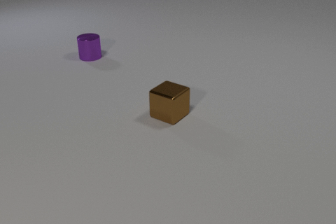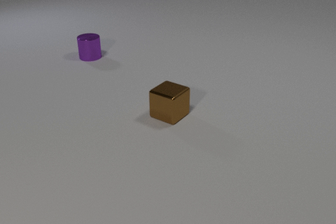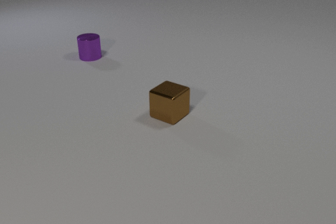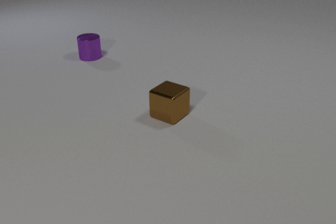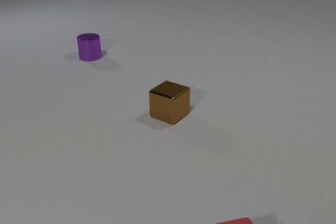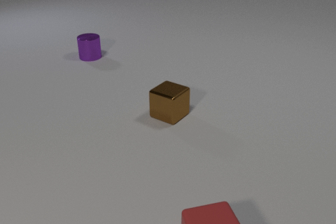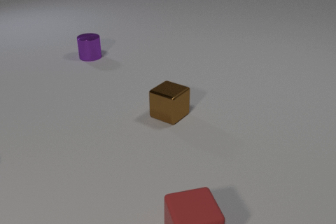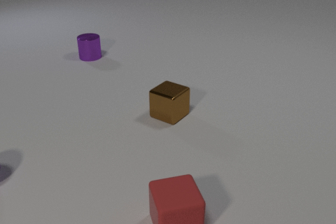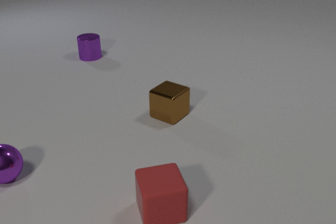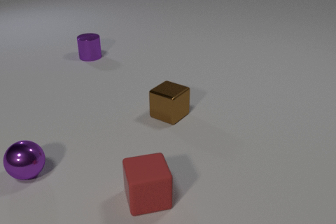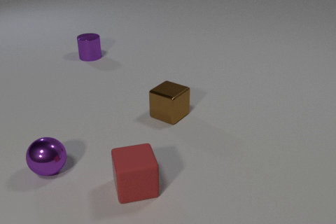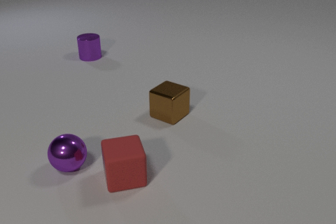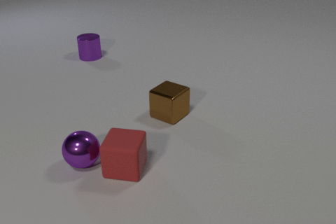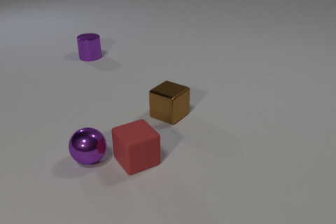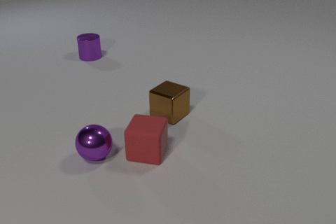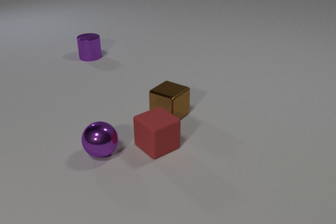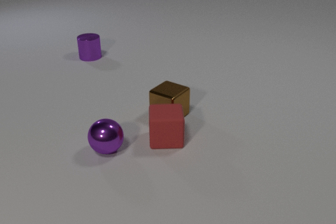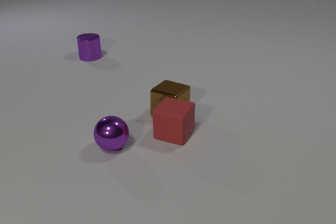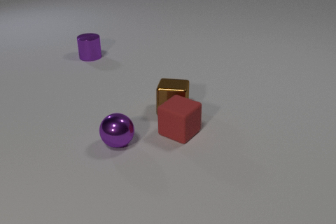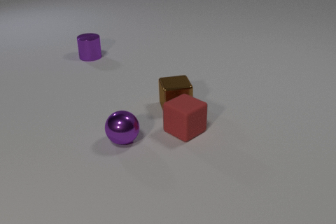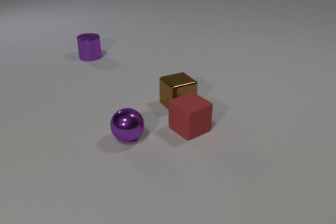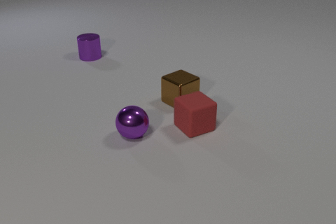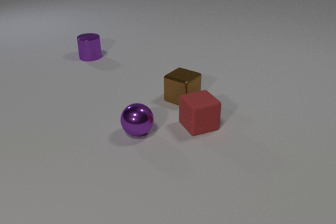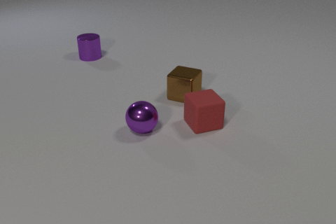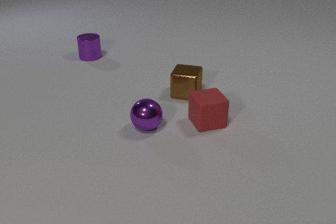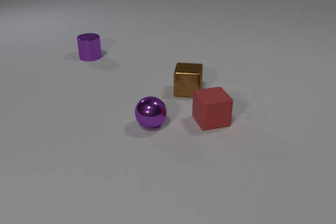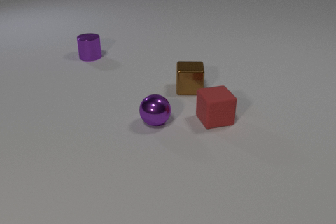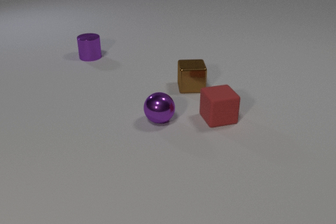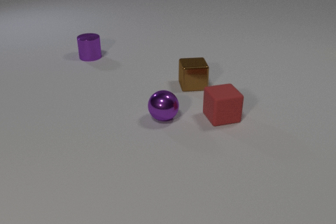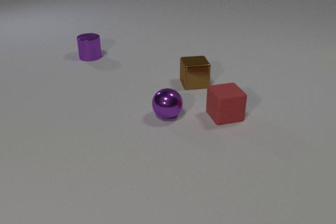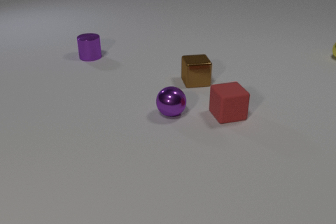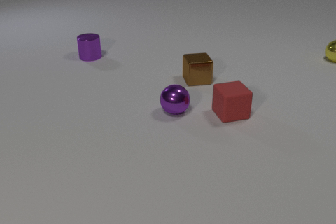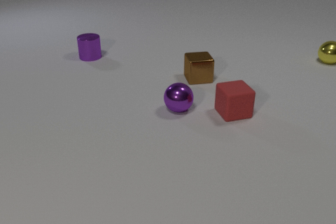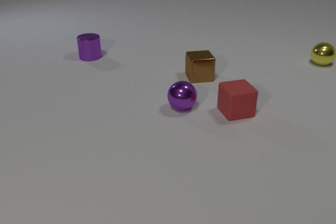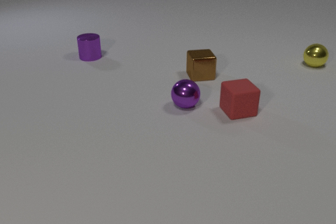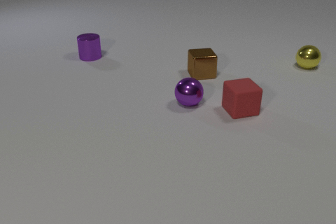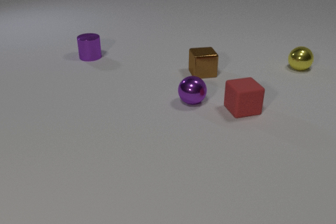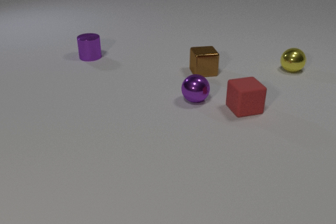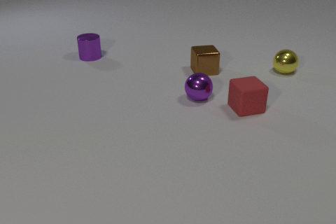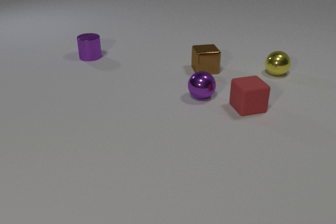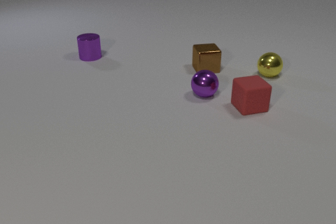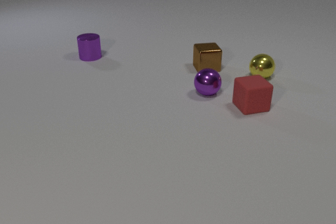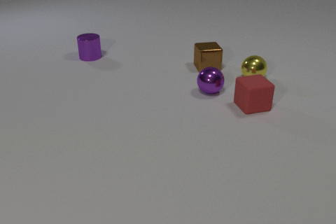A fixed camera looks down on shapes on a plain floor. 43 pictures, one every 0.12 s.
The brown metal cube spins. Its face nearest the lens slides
to the right.
The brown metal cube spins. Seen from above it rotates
counterclockwise.
0.00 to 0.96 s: The purple metal sphere comes in at the left edge, rolls to the right. The red rubber cube comes in at the bottom edge, slides away from the camera and to the left.
0.96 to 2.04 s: The purple metal sphere rolls to the right. The red rubber cube slides away from the camera. The purple metal sphere and the red rubber cube collide. The red rubber cube and the brown metal cube collide.
2.04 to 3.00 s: The purple metal sphere rolls to the right and away from the camera. The red rubber cube slides to the right and away from the camera. The brown metal cube slides away from the camera, spins counterclockwise seen from above by about 120 degrees, its near face sliding to the right.
3.00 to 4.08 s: The purple metal sphere rolls away from the camera and to the right. The red rubber cube slides to the right and away from the camera. The brown metal cube slides away from the camera. The yellow metal sphere comes in at the right edge, rolls toward the camera and to the left.
4.08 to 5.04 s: The purple metal sphere rolls away from the camera and to the right. The red rubber cube slides to the right and away from the camera. The brown metal cube slides away from the camera. The yellow metal sphere rolls to the left and toward the camera.
What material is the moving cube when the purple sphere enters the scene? rubber.
Are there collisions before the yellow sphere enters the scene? yes.
How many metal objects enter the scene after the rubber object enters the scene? 2.
